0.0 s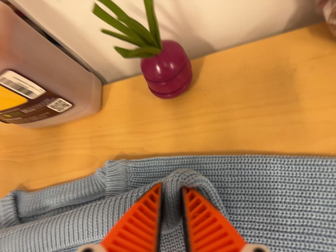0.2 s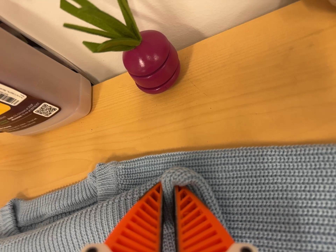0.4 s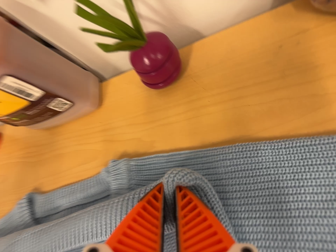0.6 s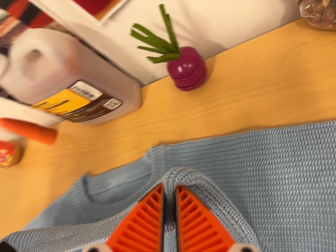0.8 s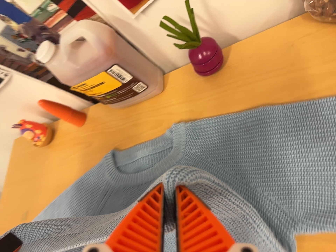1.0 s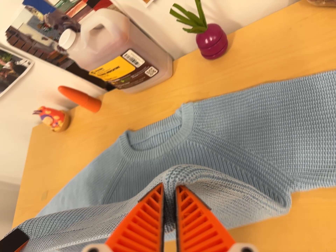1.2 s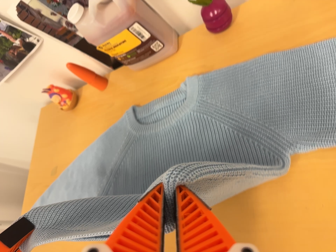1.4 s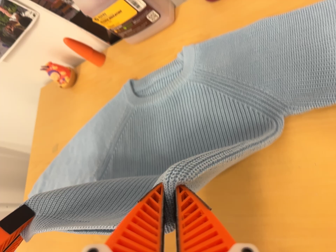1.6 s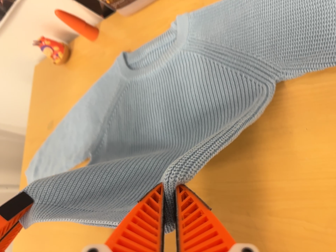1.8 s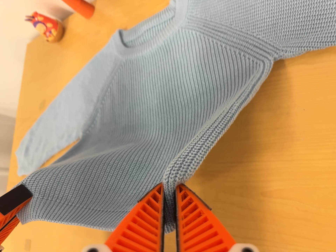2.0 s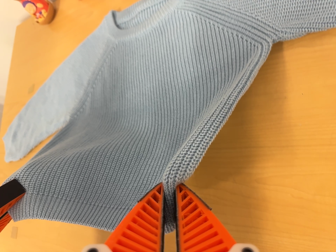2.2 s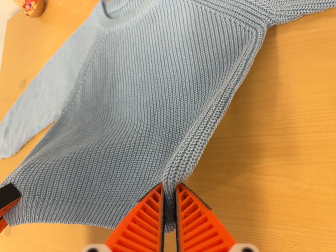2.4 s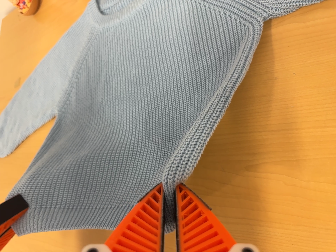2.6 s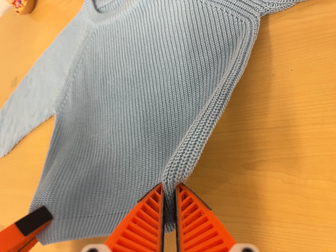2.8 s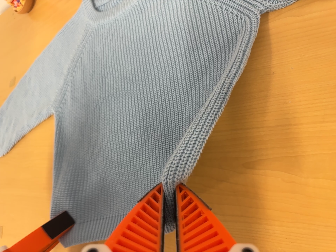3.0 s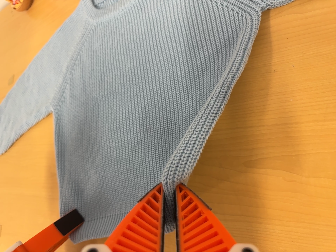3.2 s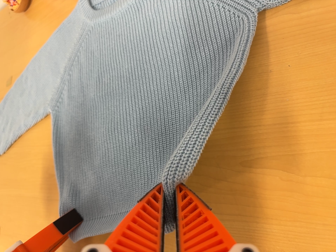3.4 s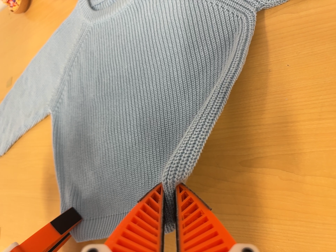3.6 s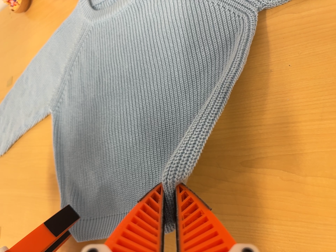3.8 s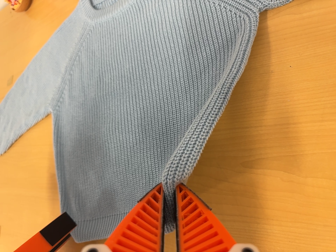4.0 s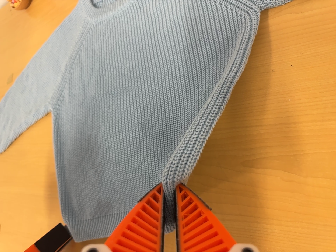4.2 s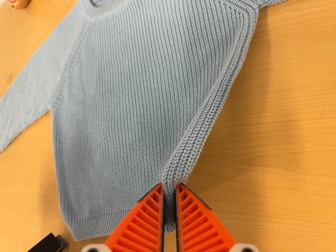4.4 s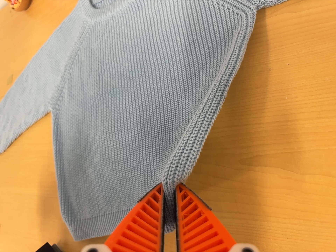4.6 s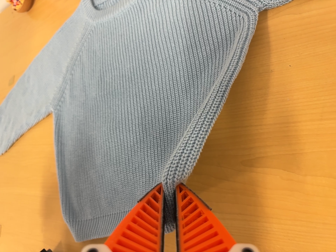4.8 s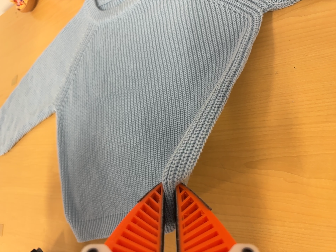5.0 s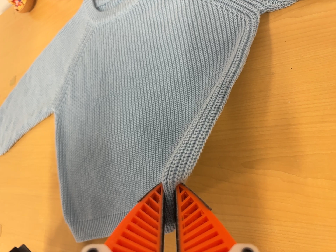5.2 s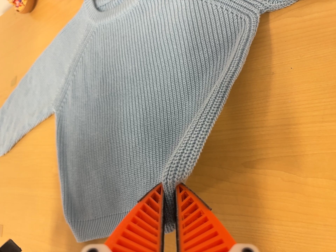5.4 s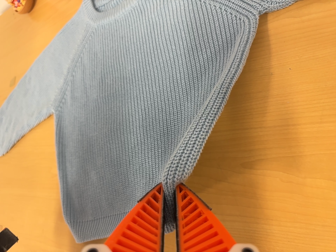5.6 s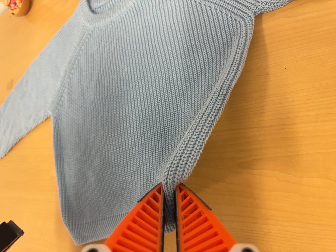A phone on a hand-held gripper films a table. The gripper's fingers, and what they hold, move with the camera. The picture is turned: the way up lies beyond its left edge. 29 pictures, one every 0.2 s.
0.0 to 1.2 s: The camera pans to its left by about 15 degrees. It travels backward and toward the bottom of its view, about 22 cm, so what stands in front gets smaller.
1.2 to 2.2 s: The camera travels toward the bottom of its view, about 10 cm, so close, fixed things drift upward. Its aim tips toward the bottom of its view by about 10 degrees, and the scene shifts upward.
2.2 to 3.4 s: The camera shifts only a little, or ends up much as it began.
3.4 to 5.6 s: The camera keeps its place and its aim.
The film runs backward here.
